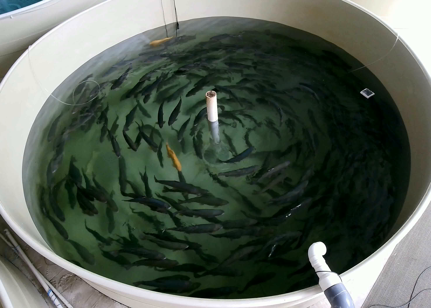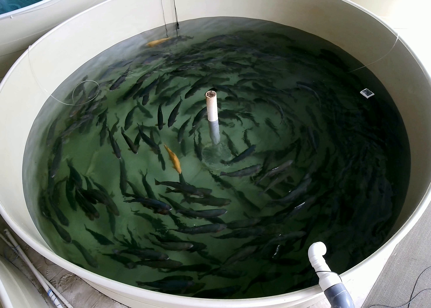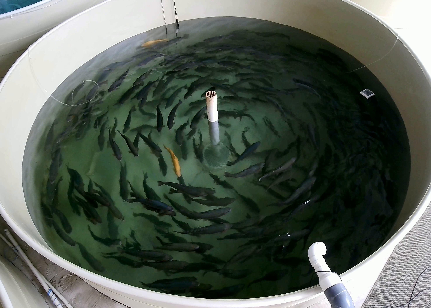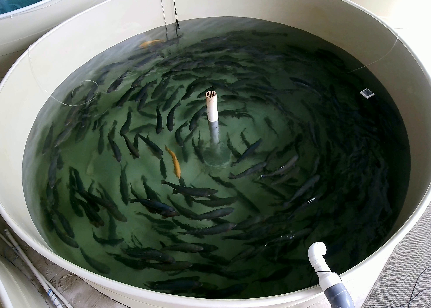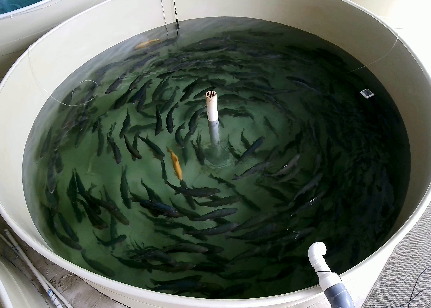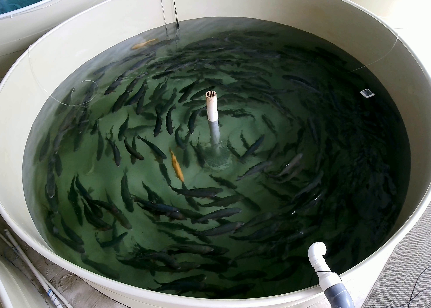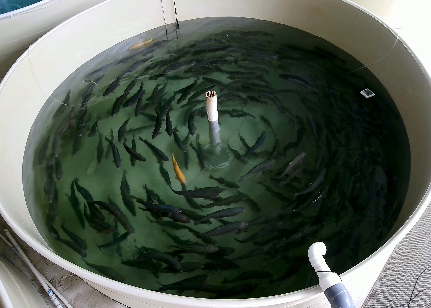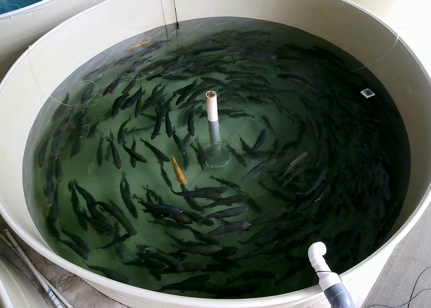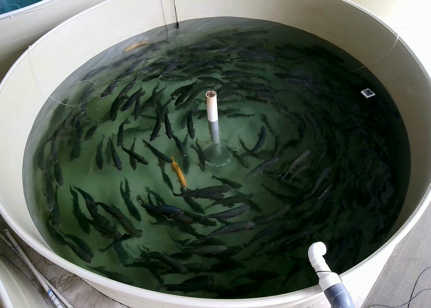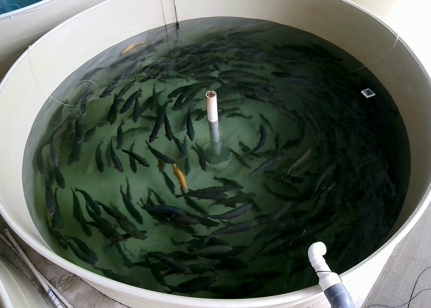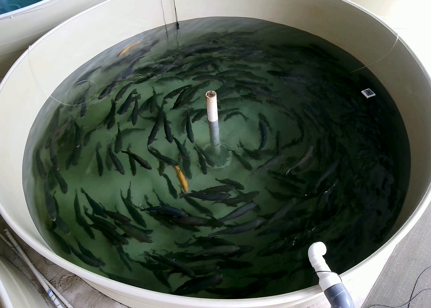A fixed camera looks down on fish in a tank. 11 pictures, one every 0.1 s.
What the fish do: Normal cruising.
